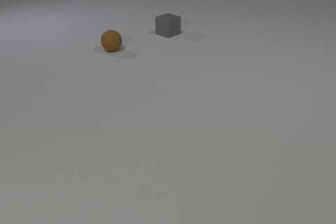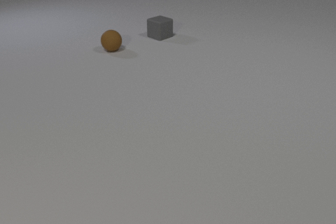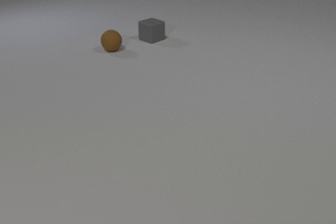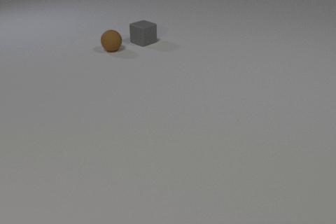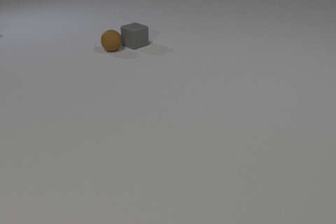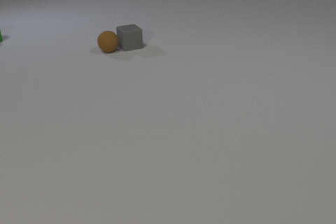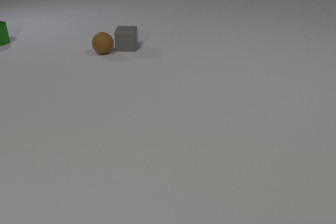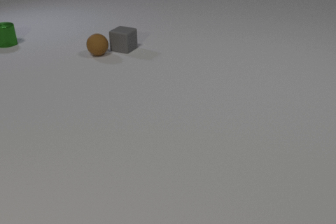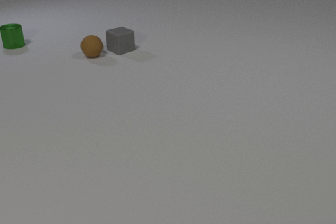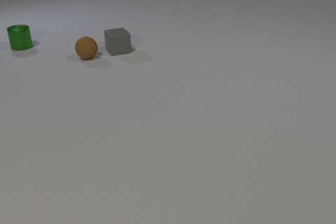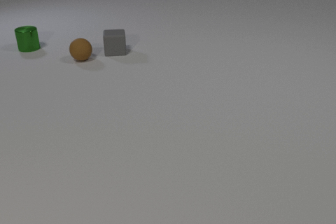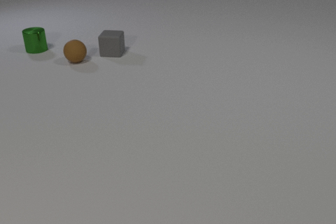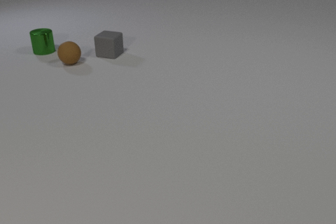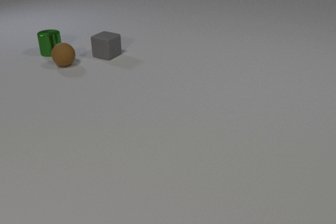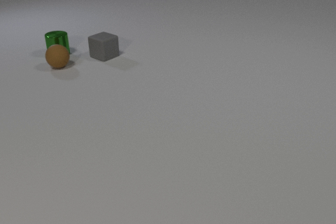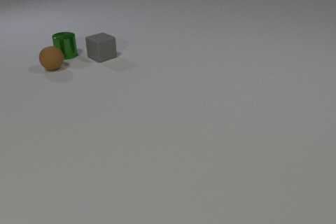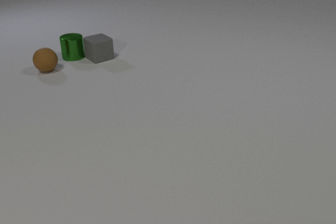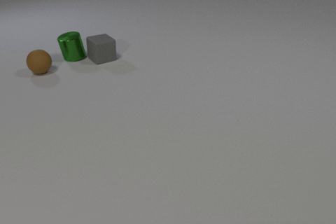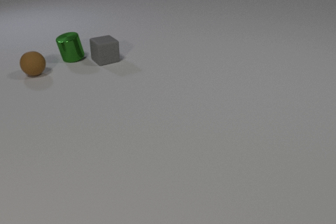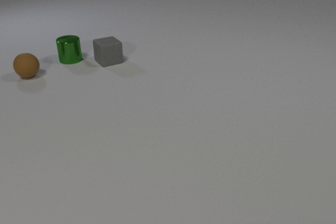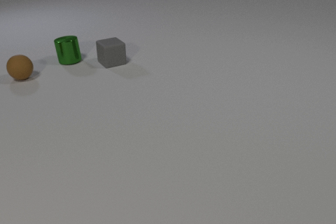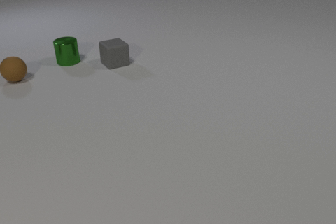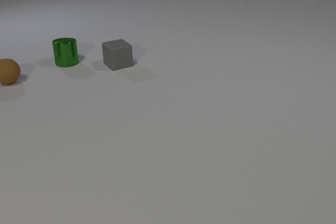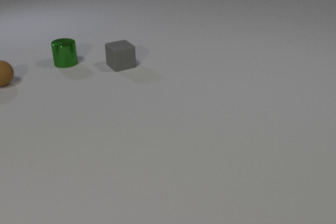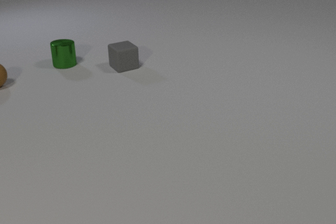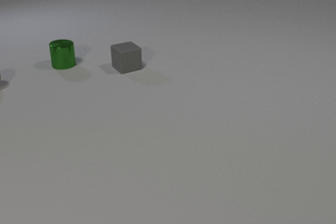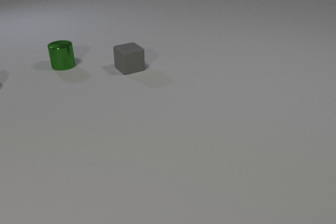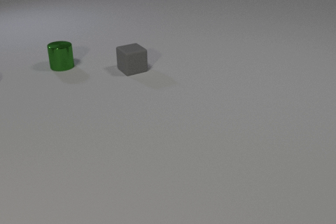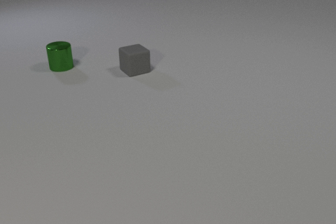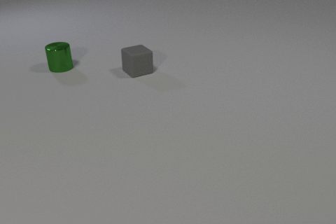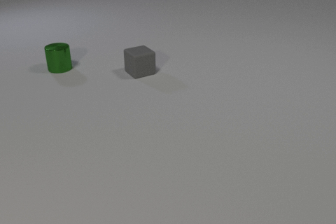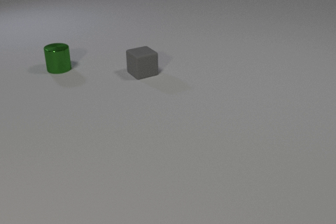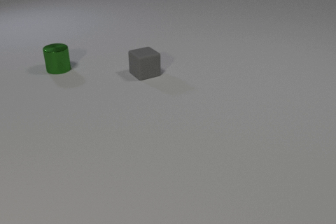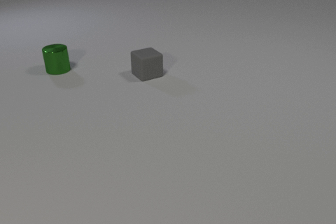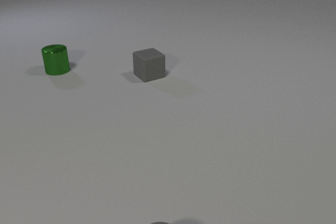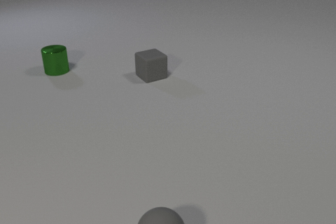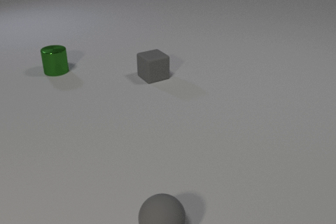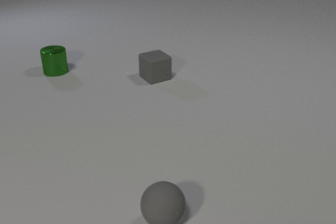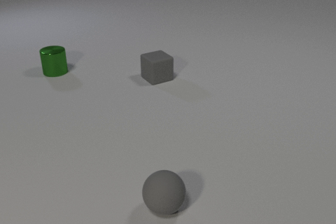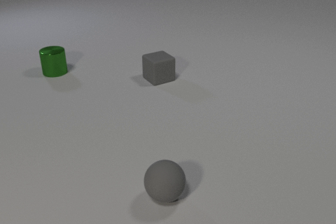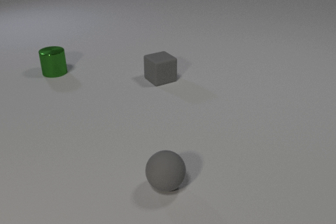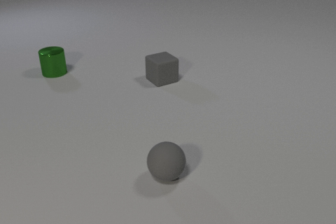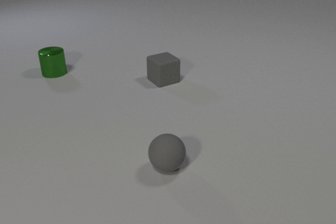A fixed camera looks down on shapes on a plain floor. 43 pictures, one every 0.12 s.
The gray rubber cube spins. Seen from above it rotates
clockwise.
The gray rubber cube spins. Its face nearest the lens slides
to the left.
0.00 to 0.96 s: The gray rubber cube slides to the left and toward the camera, spins so that its near face slides to the left, clockwise seen from above. The brown rubber sphere rolls to the left and toward the camera. The green metal cylinder comes in at the left edge, slides toward the camera and to the right. The gray rubber cube and the brown rubber sphere collide.
0.96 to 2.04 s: The gray rubber cube slides toward the camera and to the left, spins so that its near face slides to the left, clockwise seen from above. The brown rubber sphere rolls to the left and toward the camera. The green metal cylinder slides to the right and toward the camera. The gray rubber cube and the green metal cylinder collide.
2.04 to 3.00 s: The gray rubber cube slides toward the camera and to the right. The brown rubber sphere rolls to the left and toward the camera. The green metal cylinder slides toward the camera and to the left.
3.00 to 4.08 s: The gray rubber cube slides to the right and toward the camera. The green metal cylinder slides toward the camera and to the left.
4.08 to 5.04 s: The gray rubber cube slides to the right and toward the camera. The green metal cylinder slides toward the camera. The gray rubber sphere rolls away from the camera.
What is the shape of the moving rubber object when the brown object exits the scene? cube.
How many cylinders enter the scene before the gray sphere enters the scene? 1.
Are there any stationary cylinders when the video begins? no.
